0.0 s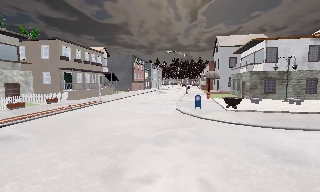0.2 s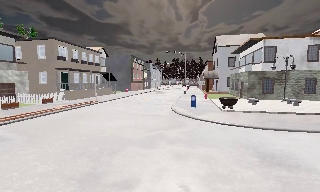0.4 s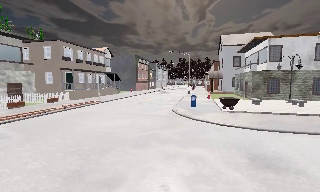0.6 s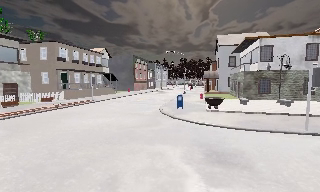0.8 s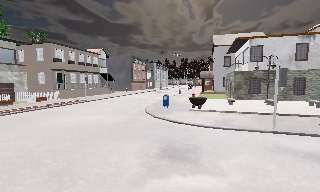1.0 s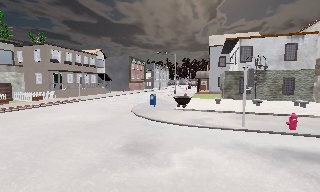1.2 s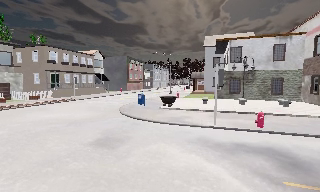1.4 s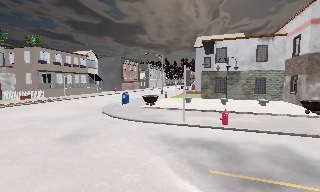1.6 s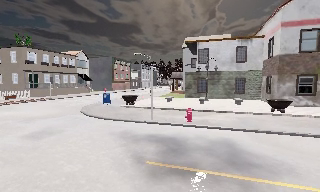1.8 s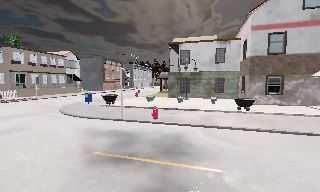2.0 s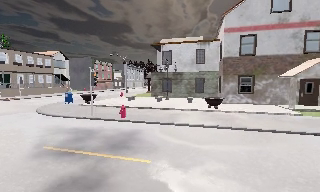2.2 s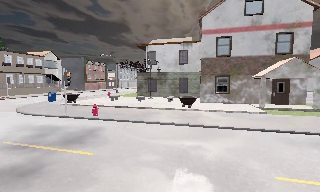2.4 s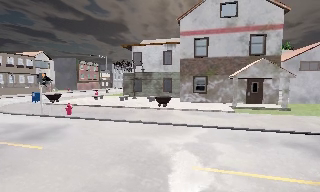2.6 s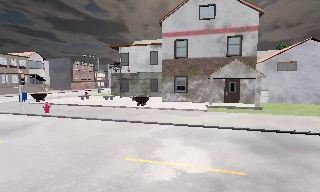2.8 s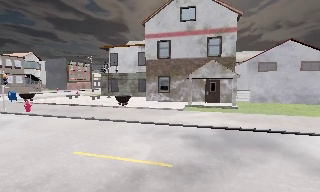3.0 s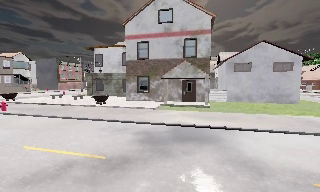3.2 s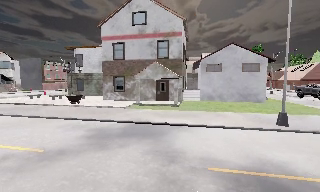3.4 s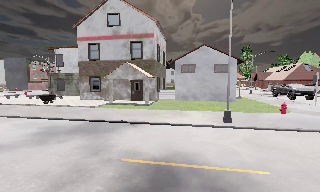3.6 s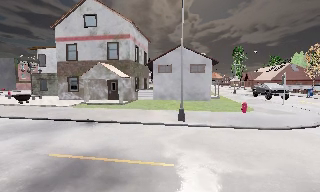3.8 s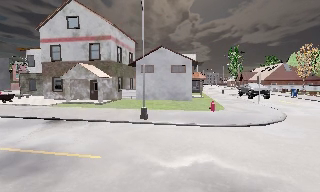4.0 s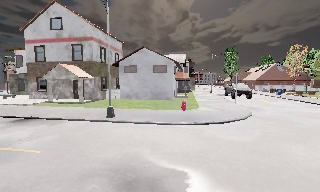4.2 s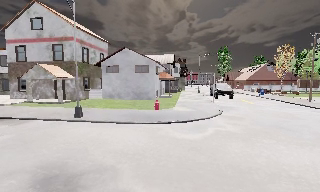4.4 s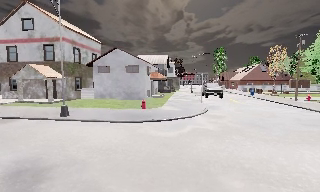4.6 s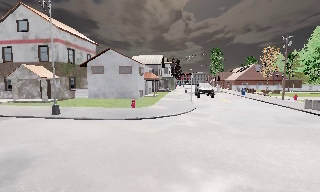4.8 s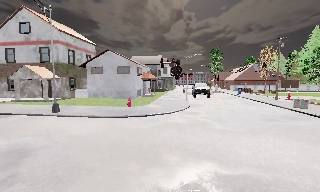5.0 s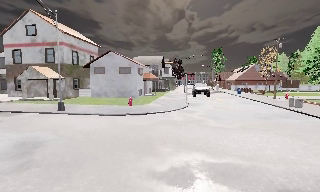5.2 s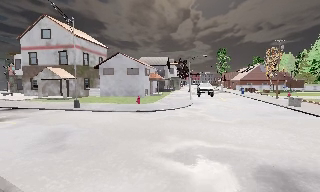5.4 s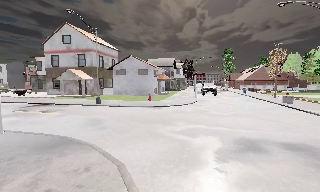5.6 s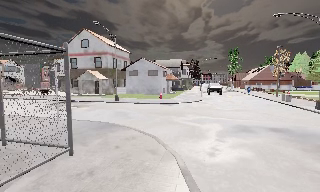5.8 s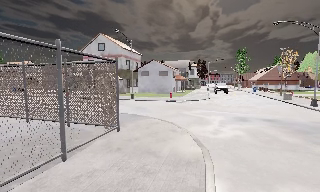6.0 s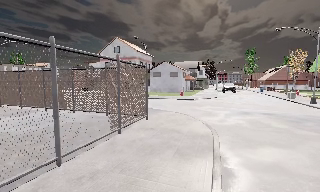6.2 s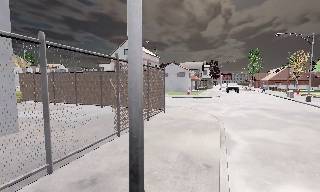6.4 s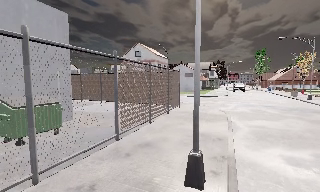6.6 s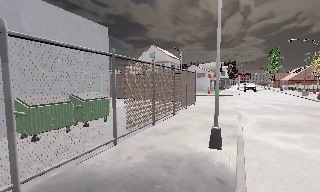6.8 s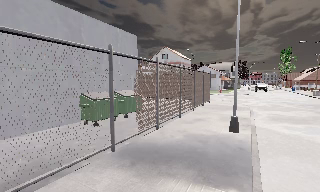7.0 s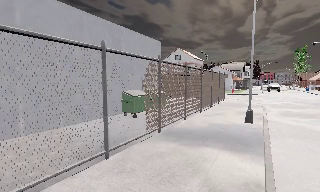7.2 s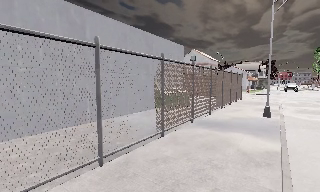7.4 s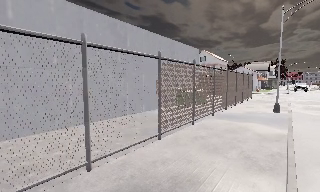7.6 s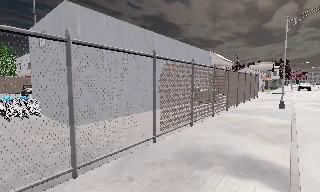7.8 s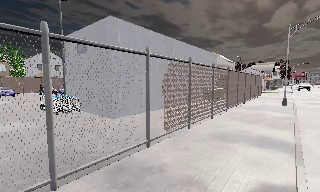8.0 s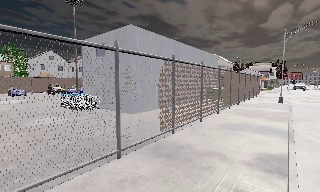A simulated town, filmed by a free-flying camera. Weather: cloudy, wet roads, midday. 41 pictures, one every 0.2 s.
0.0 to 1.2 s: The camera travels to its right, about 7 m, so close, fixed things drift to the left. It gains speed.
1.2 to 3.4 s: The camera travels to its right, about 20 m, so close, fixed things drift to the left.
3.4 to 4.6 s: The camera travels to its right, about 11 m, so close, fixed things drift to the left. It loses speed.
4.6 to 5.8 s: The camera travels backward, about 9 m, so what stands in front gets smaller. It gains speed.
5.8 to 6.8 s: The scene slides to the right, as the camera pans about 10 degrees to its left. It travels backward and to its left, about 11 m, so what stands in front gets smaller.
6.8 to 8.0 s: The camera travels backward and to its left, about 14 m, so what stands in front gets smaller.
The film runs forward here.
